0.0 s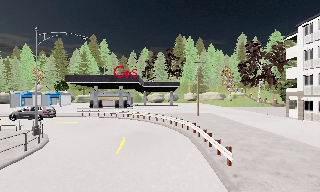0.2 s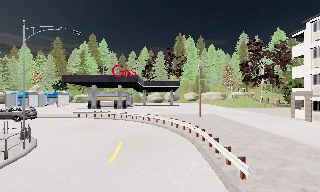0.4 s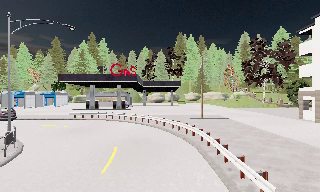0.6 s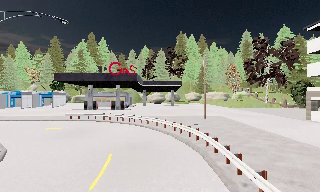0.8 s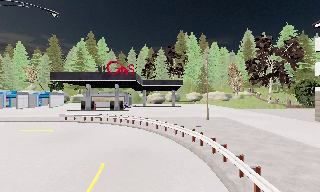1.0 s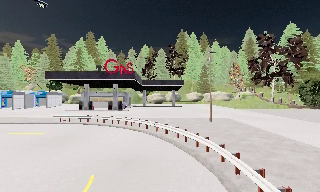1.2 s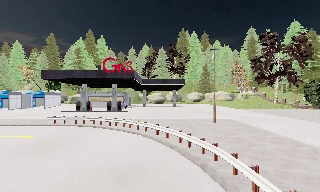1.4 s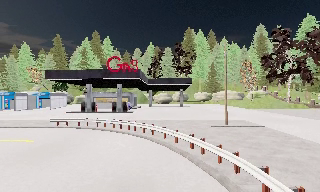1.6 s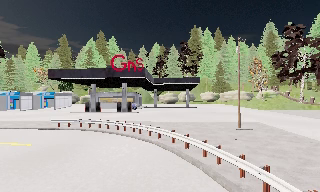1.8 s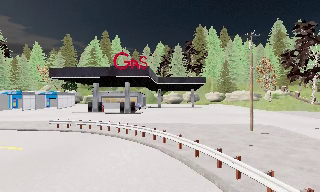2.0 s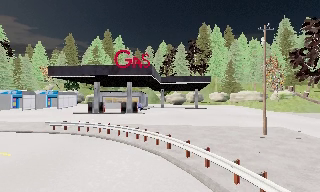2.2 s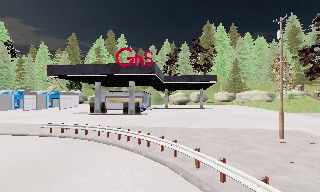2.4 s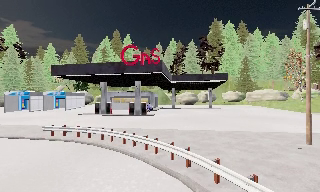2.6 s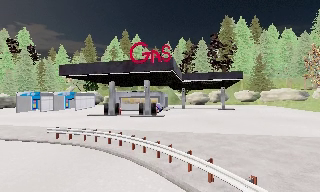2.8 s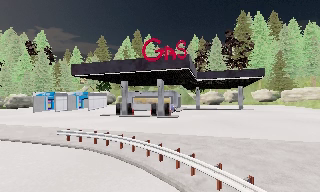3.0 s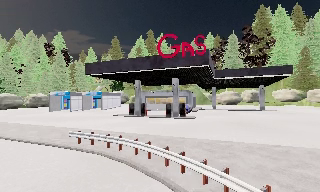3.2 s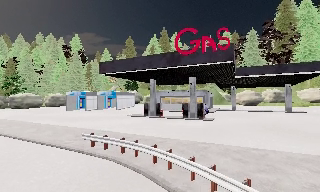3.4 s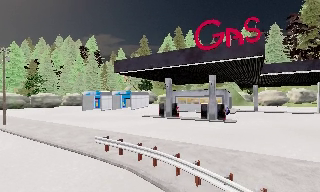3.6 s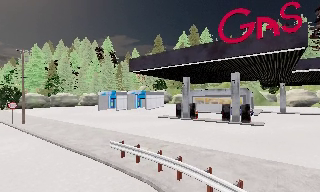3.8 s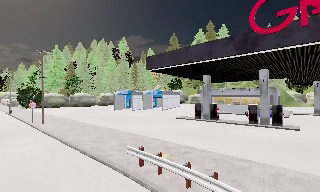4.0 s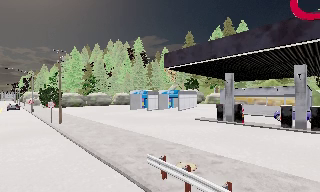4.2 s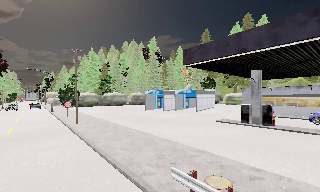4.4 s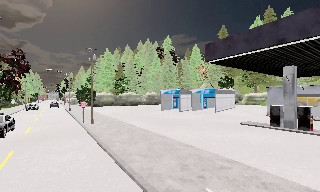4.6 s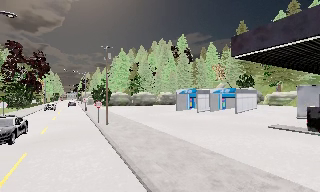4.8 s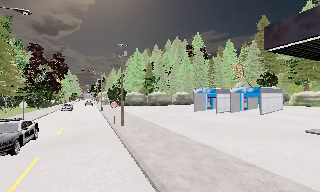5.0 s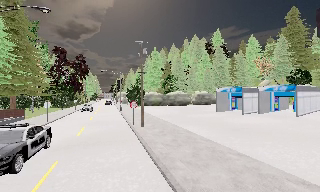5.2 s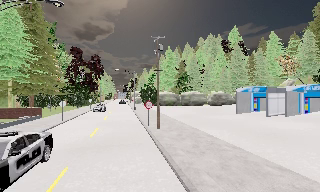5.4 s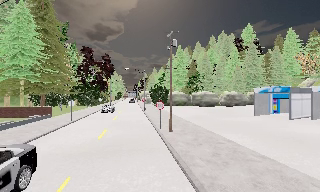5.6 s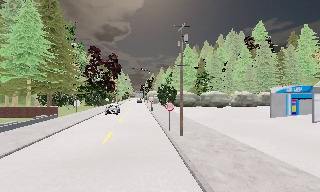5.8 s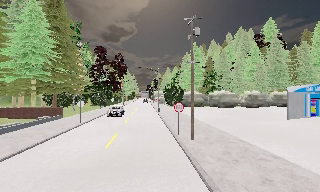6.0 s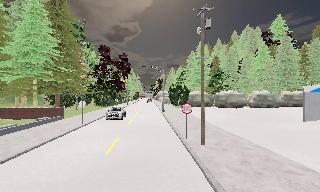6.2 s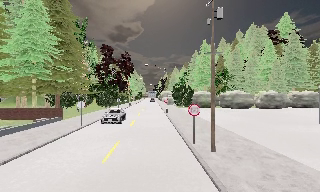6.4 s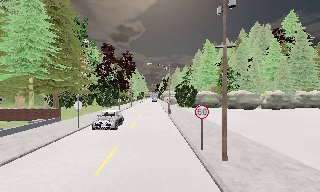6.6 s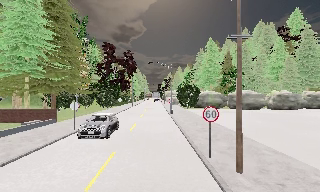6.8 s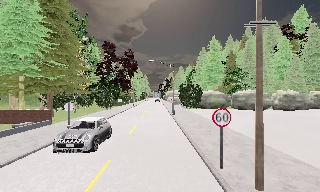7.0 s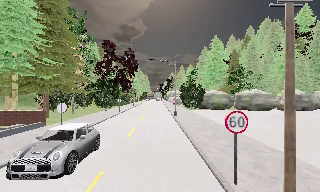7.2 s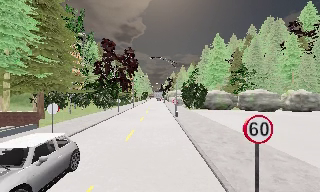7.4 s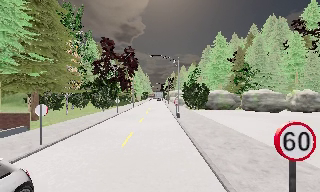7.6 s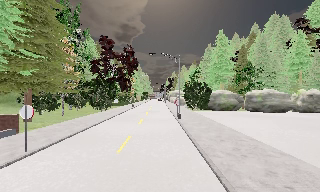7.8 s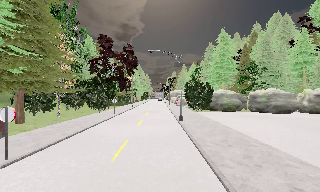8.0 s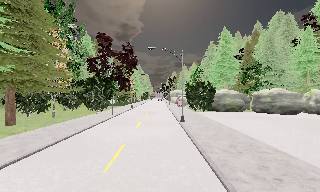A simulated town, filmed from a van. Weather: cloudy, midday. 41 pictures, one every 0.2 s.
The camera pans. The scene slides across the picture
to the right.
The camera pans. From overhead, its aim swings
counterclockwise.
0.0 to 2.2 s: The camera travels forward, about 11 m, so what stands in front looms larger.
2.2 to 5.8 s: The camera pans to its left, which is counterclockwise from overhead, by about 75 degrees. It travels forward, about 19 m.
5.8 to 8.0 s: The camera travels forward, about 11 m, so what stands in front looms larger.
The film runs forward here.
